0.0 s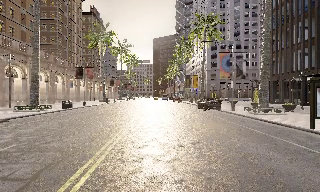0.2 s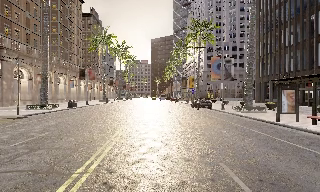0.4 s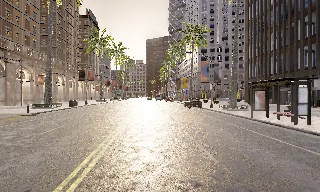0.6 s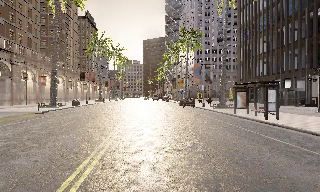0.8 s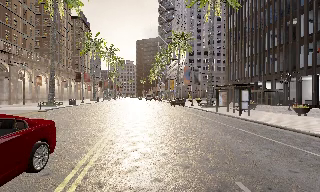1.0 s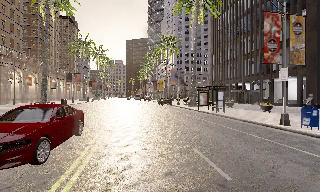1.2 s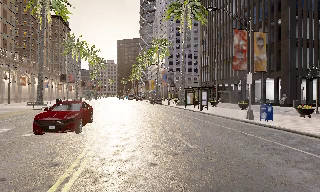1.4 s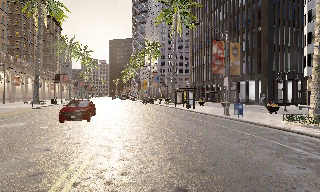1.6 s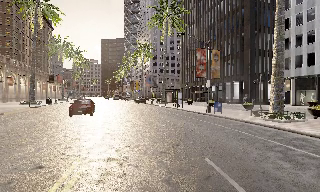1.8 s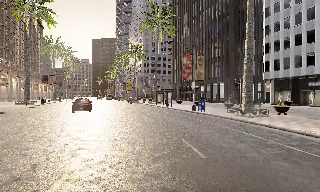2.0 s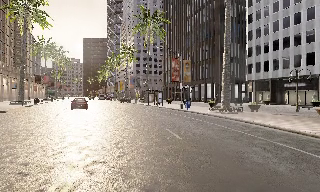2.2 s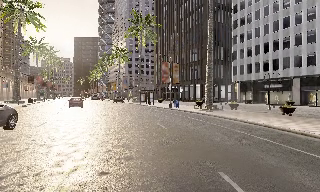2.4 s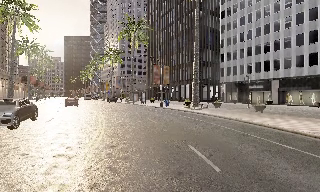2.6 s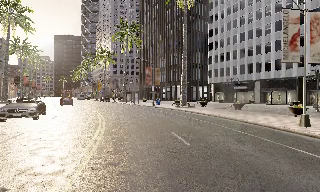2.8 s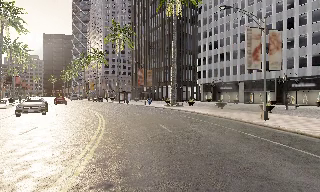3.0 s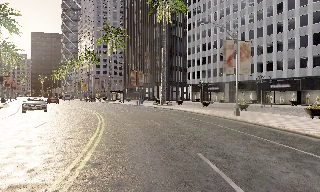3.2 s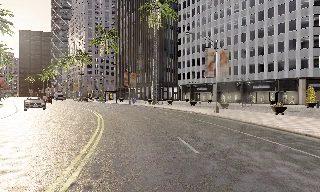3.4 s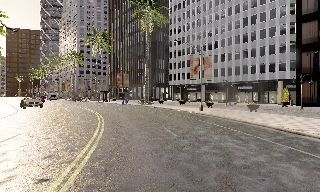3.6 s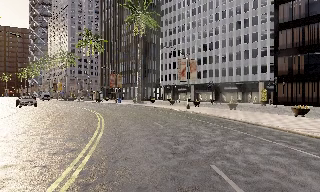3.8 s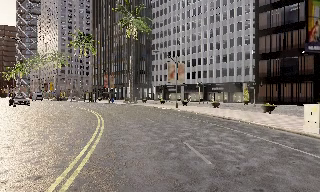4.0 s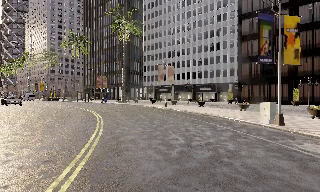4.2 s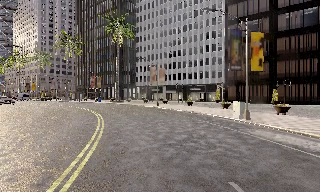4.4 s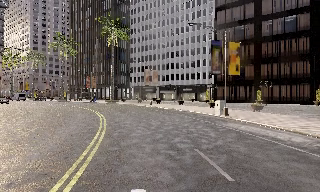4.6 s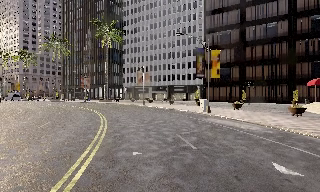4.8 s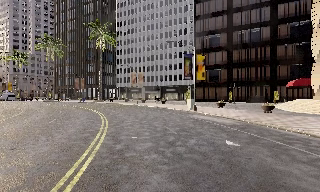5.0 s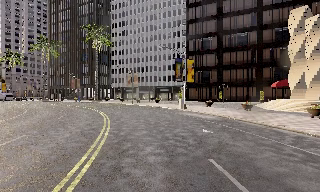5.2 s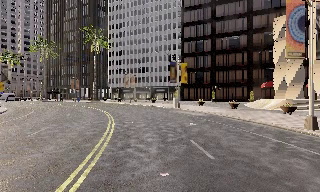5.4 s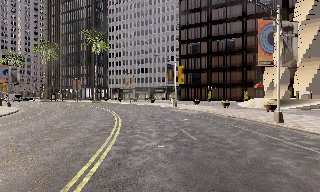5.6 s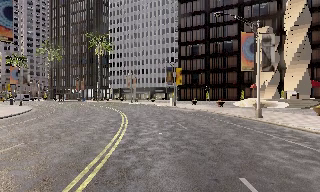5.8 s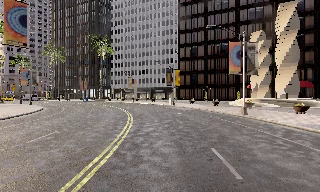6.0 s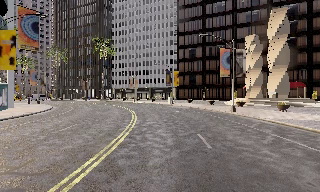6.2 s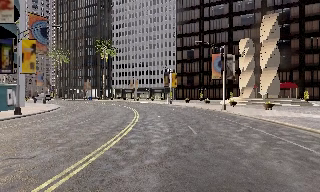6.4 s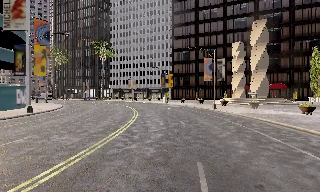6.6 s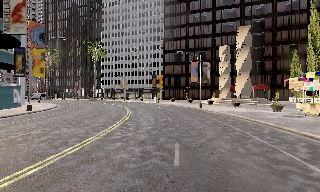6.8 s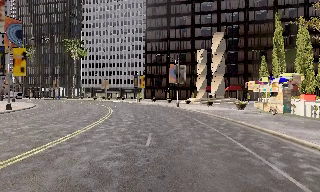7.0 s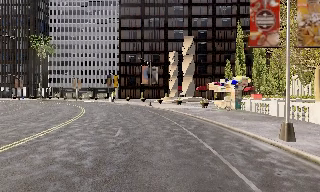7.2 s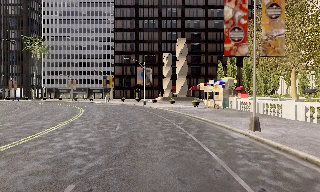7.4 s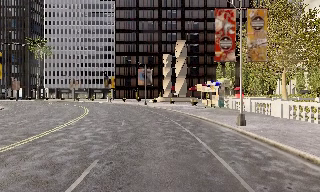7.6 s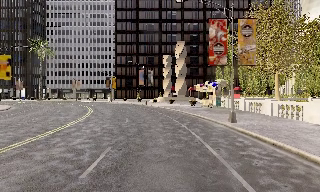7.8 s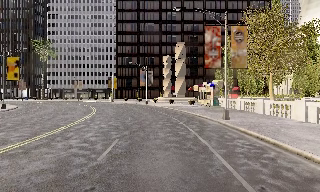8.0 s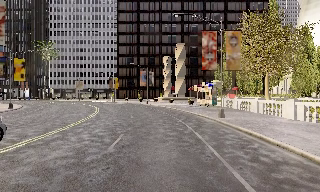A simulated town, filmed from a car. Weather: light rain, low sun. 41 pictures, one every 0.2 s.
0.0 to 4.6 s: The camera pans to its right, which is clockwise from overhead, by about 60 degrees. It travels backward, about 45 m.
4.6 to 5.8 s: The camera travels backward, about 12 m, so what stands in front gets smaller.
5.8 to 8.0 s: The camera pans to its right, which is clockwise from overhead, by about 20 degrees. It travels backward, about 17 m, so what stands in front gets smaller. It loses speed.
The film runs backward here.
